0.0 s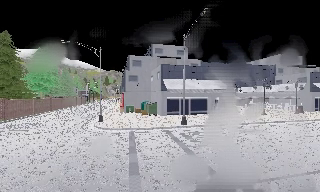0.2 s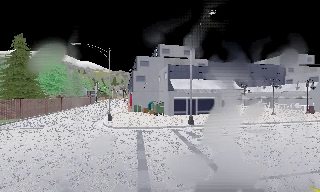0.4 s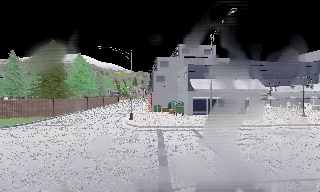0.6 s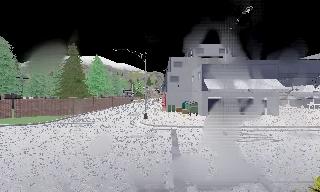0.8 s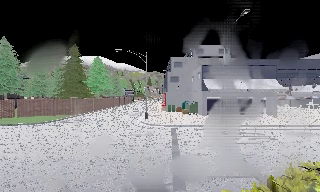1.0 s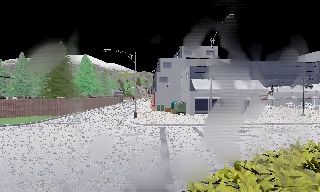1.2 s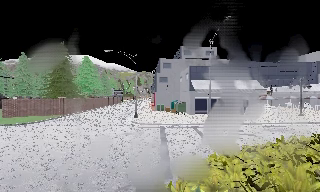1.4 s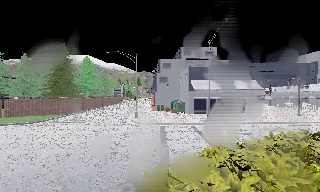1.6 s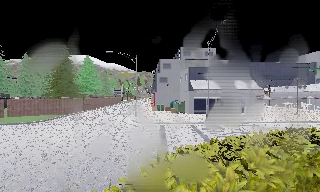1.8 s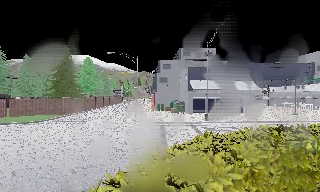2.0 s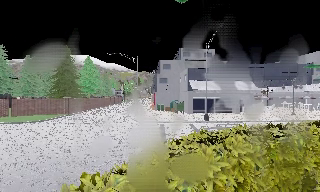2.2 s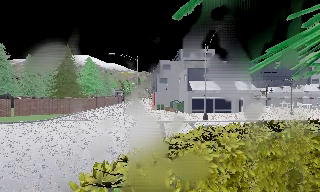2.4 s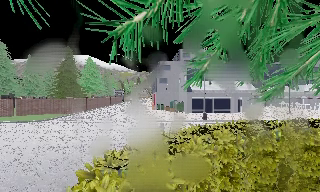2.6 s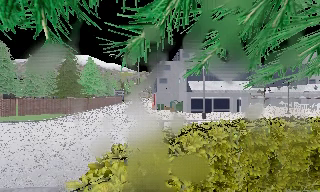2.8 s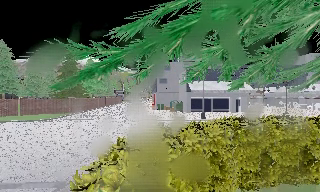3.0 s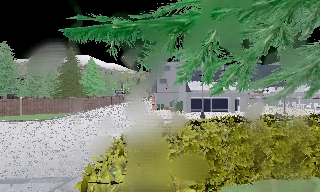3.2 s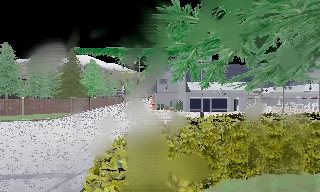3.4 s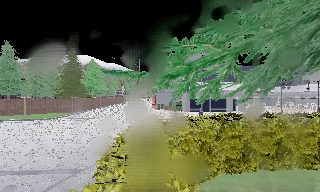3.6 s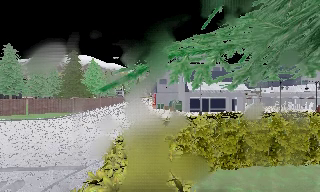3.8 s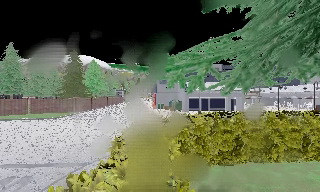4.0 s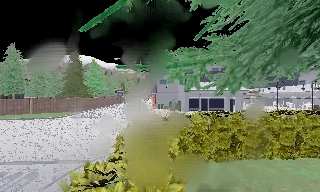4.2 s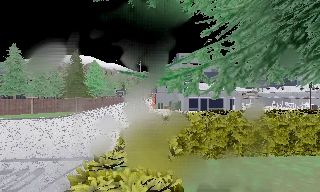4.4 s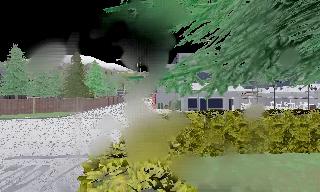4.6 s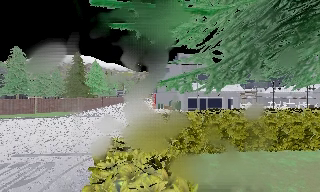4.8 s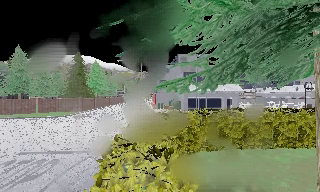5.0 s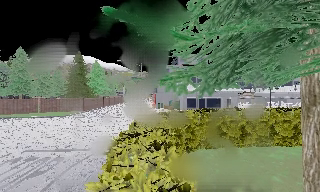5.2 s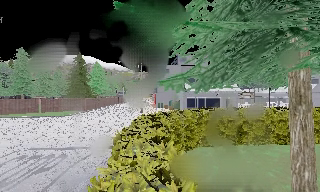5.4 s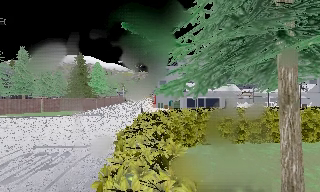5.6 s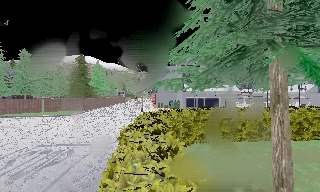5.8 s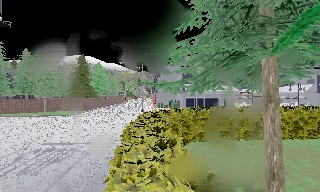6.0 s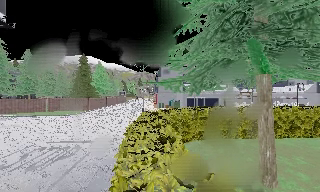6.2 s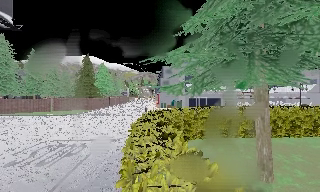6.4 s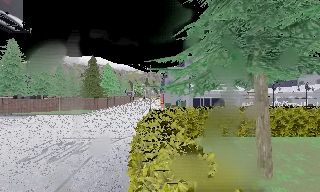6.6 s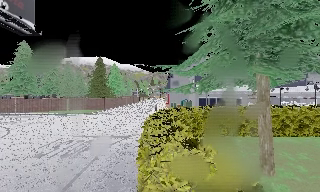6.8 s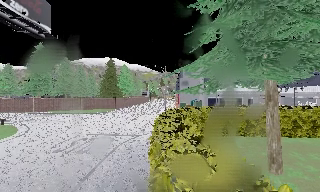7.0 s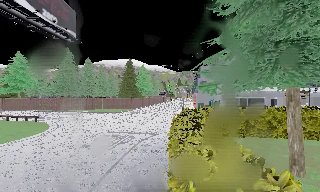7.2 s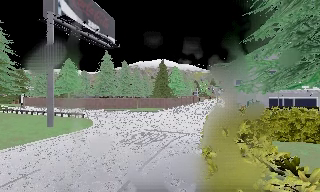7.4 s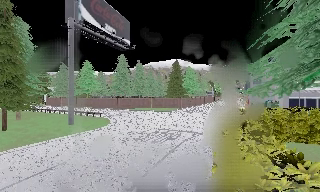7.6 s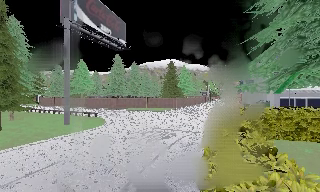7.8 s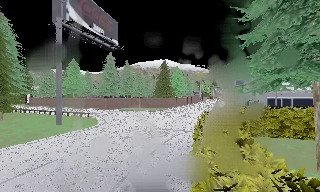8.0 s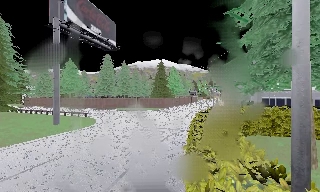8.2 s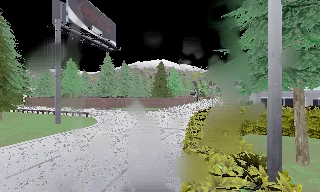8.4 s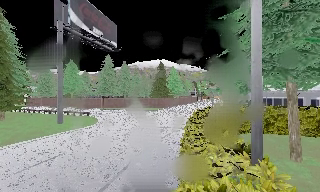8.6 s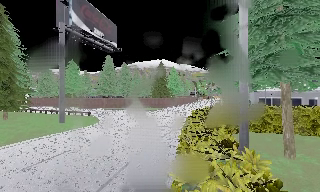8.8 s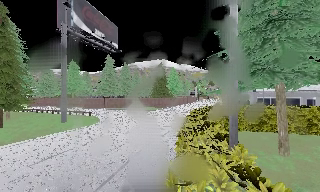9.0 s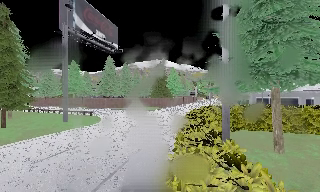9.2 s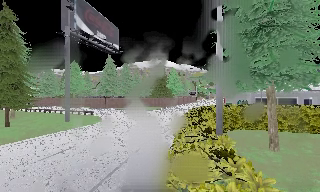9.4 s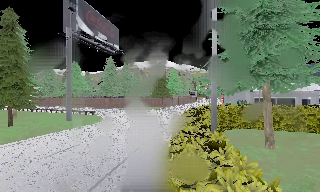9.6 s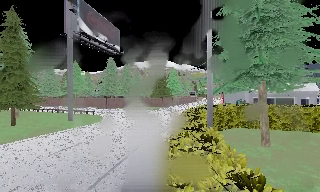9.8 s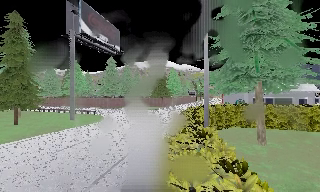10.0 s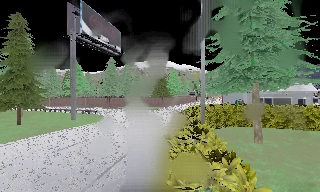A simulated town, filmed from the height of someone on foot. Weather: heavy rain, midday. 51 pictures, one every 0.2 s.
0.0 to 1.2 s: The camera pans to its left, which is counterclockwise from overhead, by about 10 degrees. It travels backward, about 1.5 m, so what stands in front gets smaller.
1.2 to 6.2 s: The camera travels backward, about 7 m, so what stands in front gets smaller.
6.2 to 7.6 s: The scene slides to the right, as the camera pans about 30 degrees to its left. It travels backward, about 2 m, so what stands in front gets smaller.
7.6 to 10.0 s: The camera travels backward, about 3.5 m, so what stands in front gets smaller.
The film runs backward here.
